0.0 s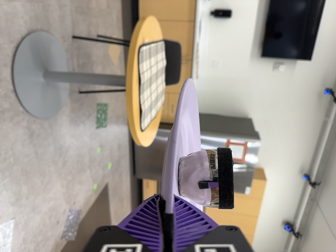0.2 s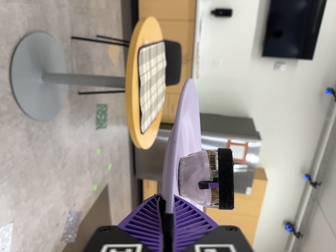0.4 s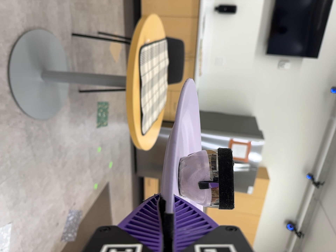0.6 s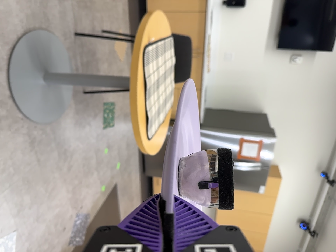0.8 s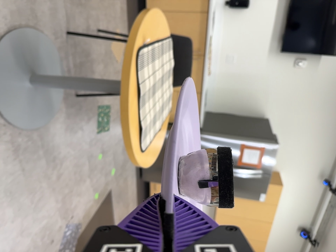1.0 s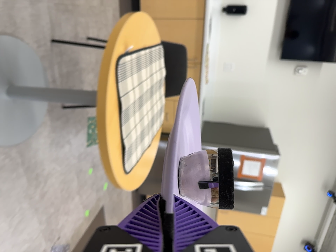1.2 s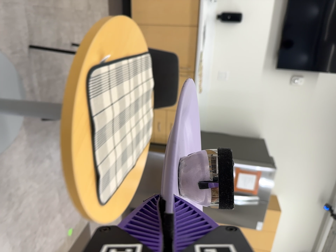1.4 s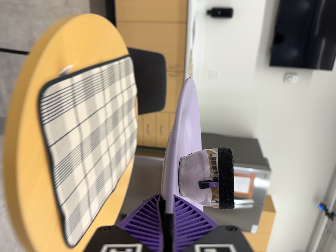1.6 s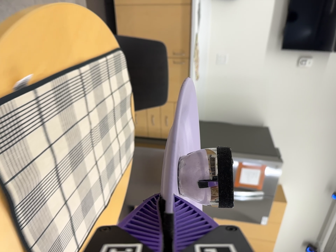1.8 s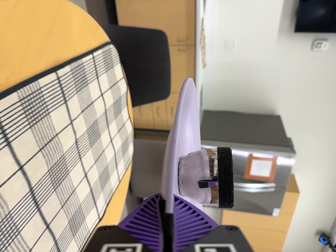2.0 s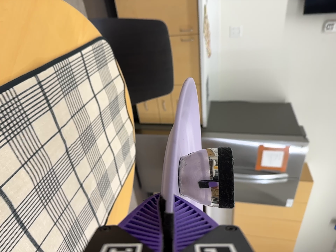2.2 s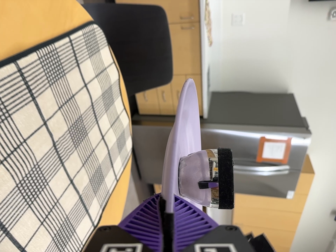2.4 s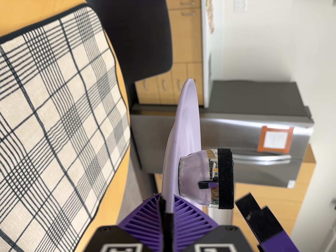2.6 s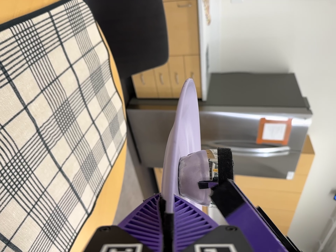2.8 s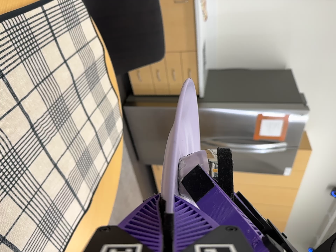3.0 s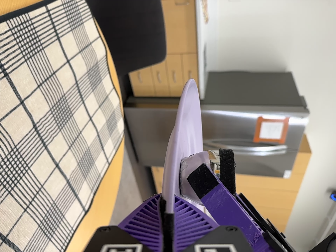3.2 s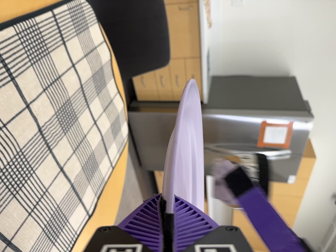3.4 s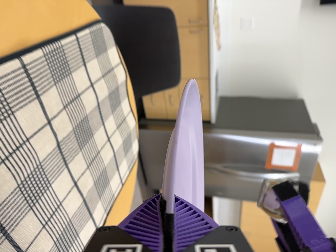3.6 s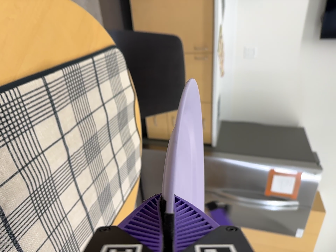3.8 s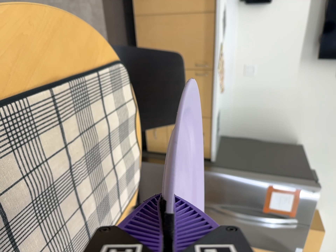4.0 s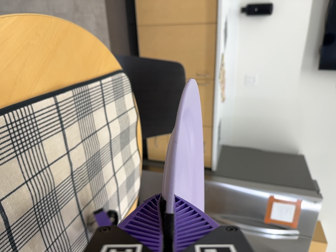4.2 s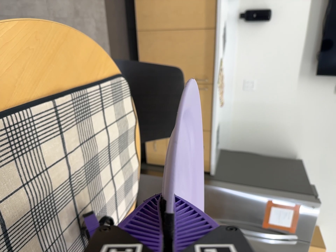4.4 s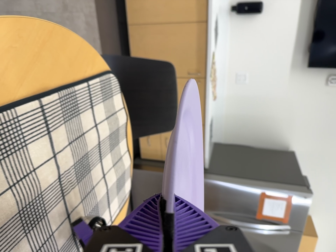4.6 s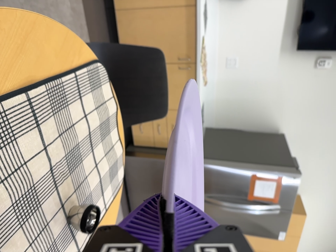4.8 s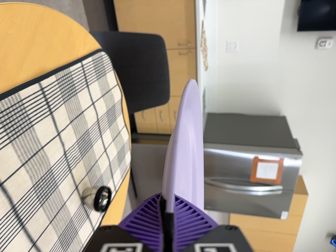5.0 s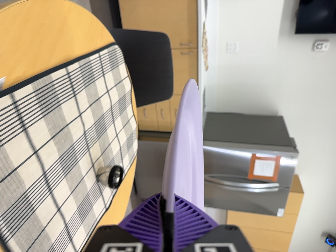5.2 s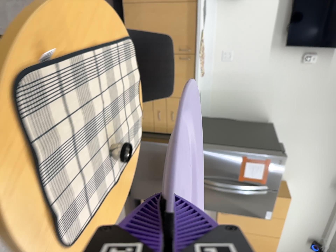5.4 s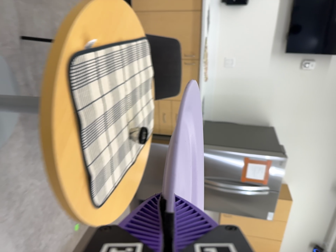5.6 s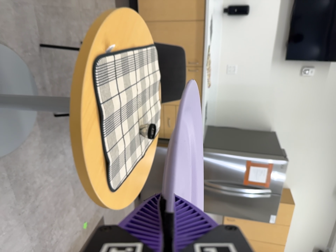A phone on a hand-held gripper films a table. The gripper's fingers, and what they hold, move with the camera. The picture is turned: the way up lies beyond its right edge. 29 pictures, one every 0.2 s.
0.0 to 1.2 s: The camera travels forward and toward the top of its view, about 60 cm, so what stands in front looms larger.
1.2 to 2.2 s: The camera travels forward and toward the top of its view, about 50 cm, so what stands in front looms larger. Its aim tips toward the bottom of its view by about 10 degrees.
2.2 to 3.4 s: The camera shifts only a little, or ends up much as it began.
3.4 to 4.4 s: The camera travels backward, about 6 cm, so what stands in front gets smaller. Its aim tips toward the top of its view by about 10 degrees, and the scene shifts downward.
4.4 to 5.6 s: The camera travels backward and toward the bottom of its view, about 50 cm, so what stands in front gets smaller.
The film runs forward here.
